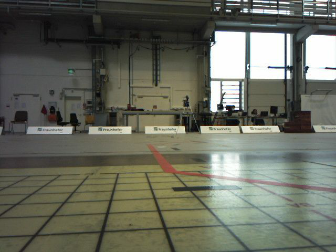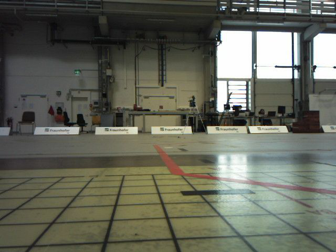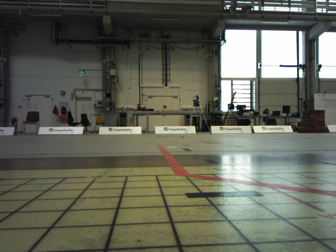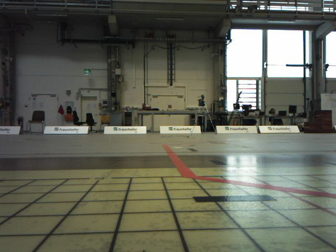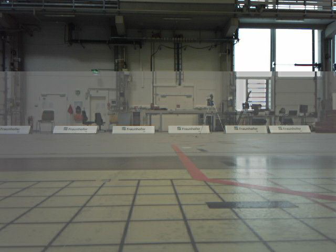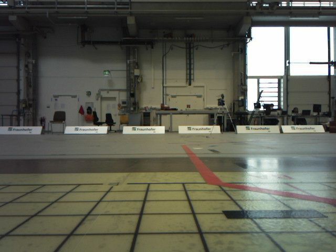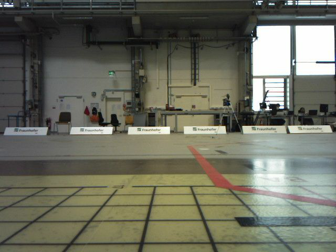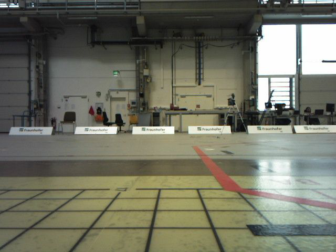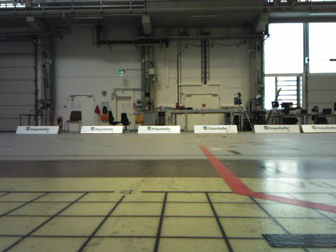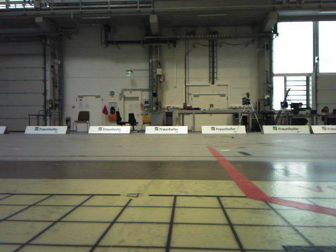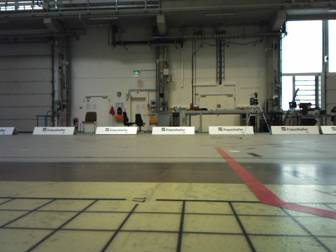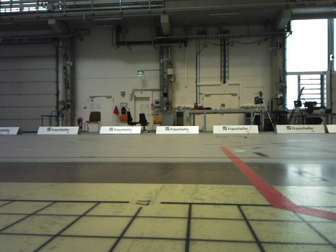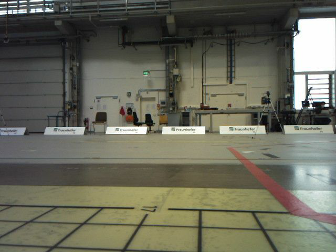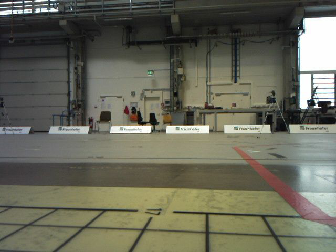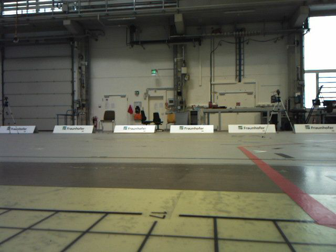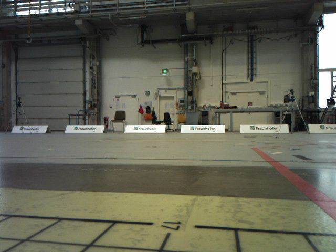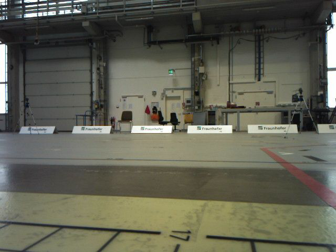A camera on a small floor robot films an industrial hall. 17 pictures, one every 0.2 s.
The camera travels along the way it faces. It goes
forward.
0.0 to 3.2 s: The scene slides to the right, as the camera pans about 20 degrees to its left. It travels forward, about 0.6 m, so what stands in front looms larger.
The film runs forward here.
